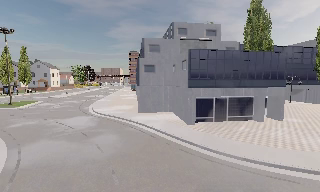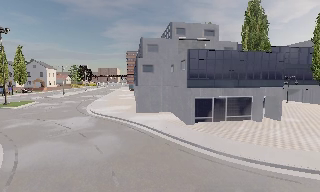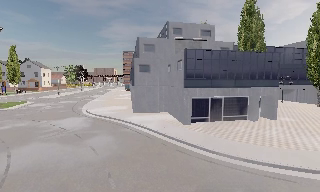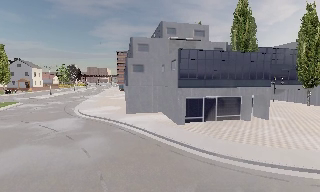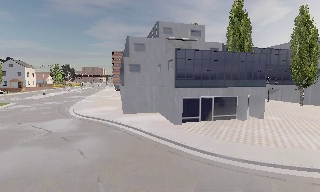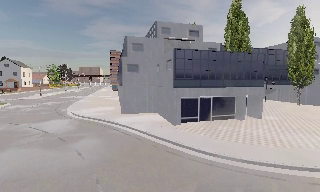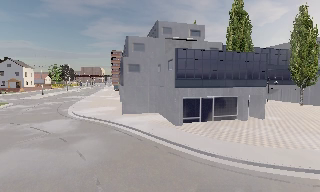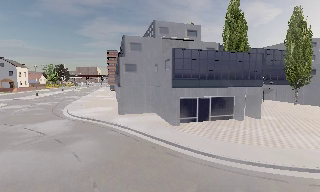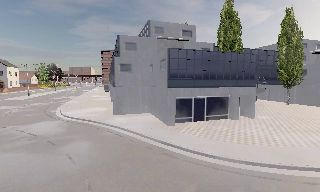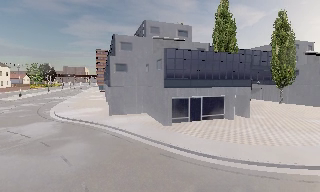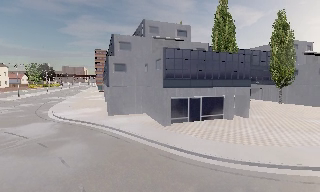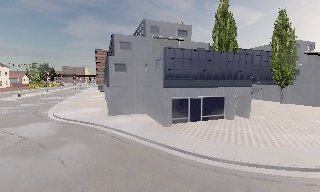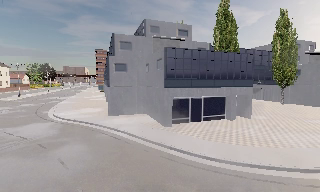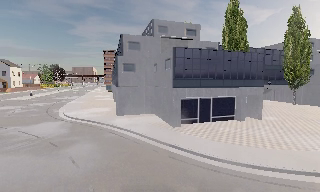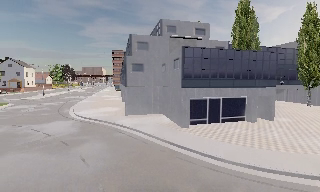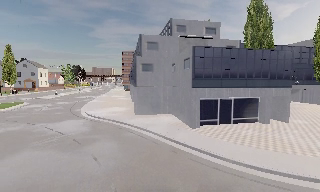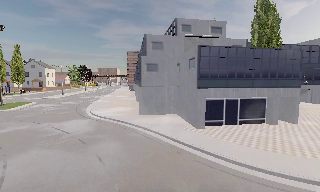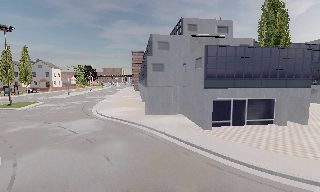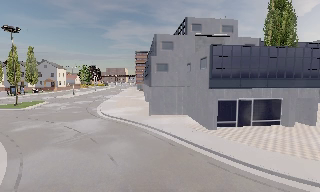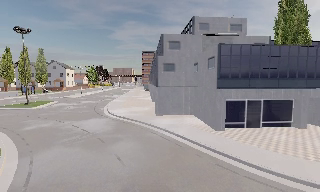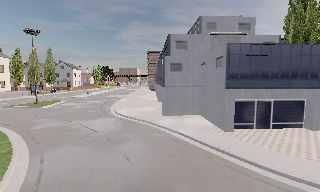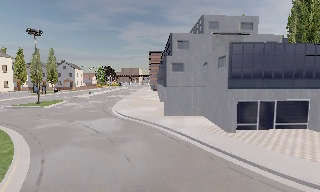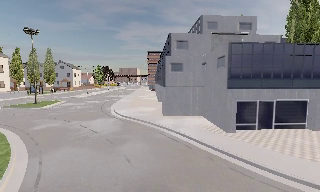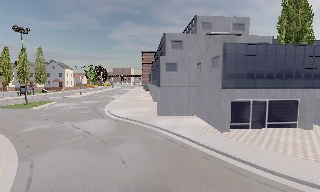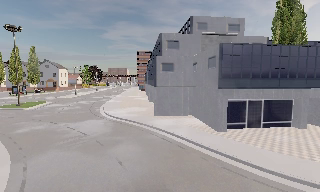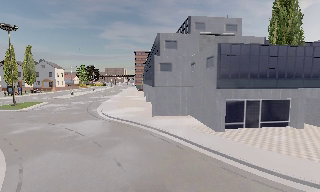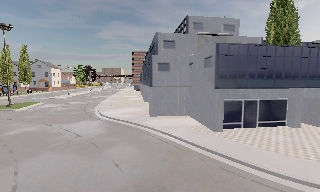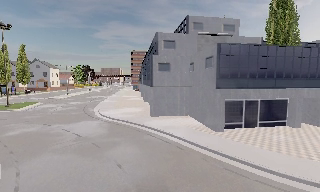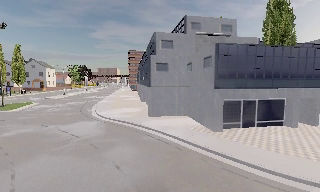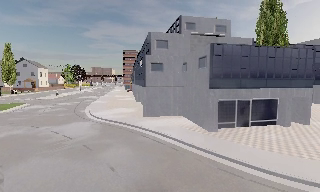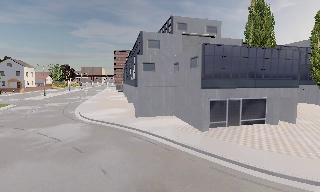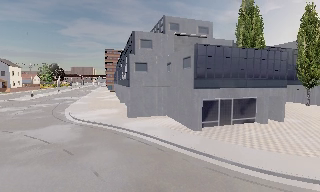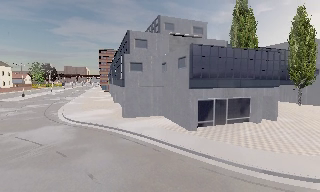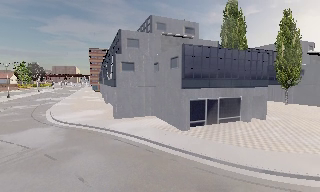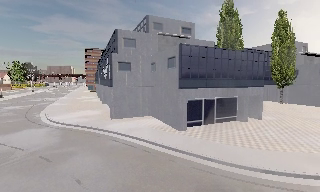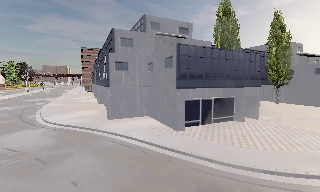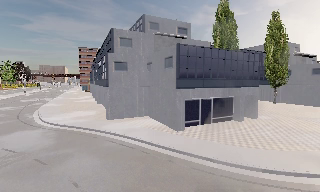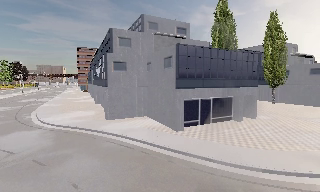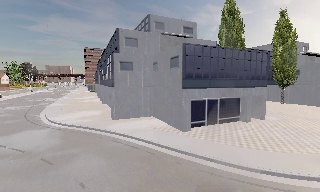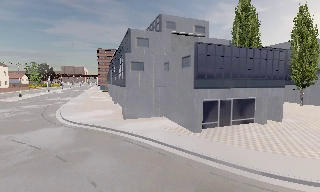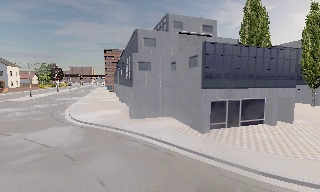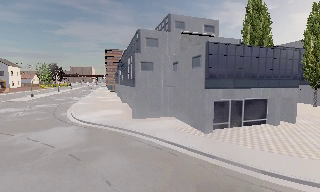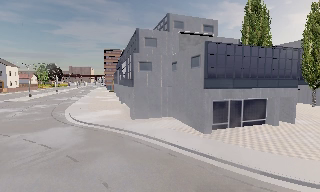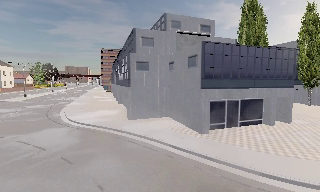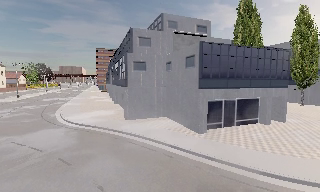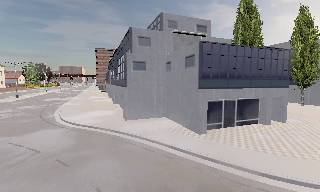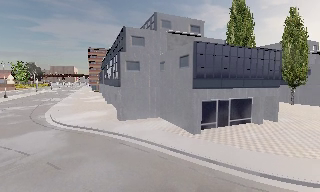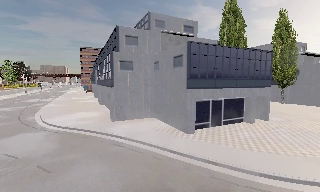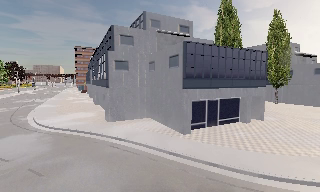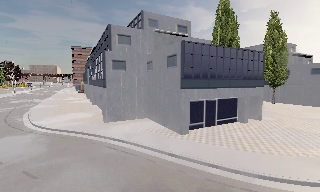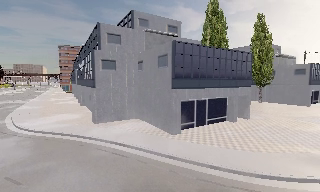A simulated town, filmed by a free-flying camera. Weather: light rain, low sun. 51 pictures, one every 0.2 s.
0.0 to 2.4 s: The camera pans to its right, which is clockwise from overhead, by about 10 degrees. It travels forward and to its left, about 1 m, so what stands in front looms larger.
2.4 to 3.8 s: The camera swings to its left by about 15 degrees, and the scene slides to the right. It travels to its left, about 1 m, so close, fixed things drift to the right.
3.8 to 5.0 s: The camera shifts only a little, or ends up much as it began.
5.0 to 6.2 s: The camera swings to its right by about 10 degrees, and the scene slides to the left.
6.2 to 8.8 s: The camera travels to its left and forward, about 1 m.
8.8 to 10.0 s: The camera pans to its right, which is clockwise from overhead, by about 10 degrees. It travels forward, about 0.5 m, so what stands in front looms larger.
The film runs forward here.
